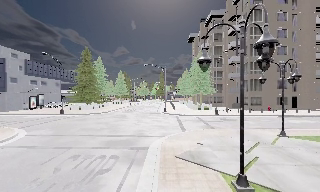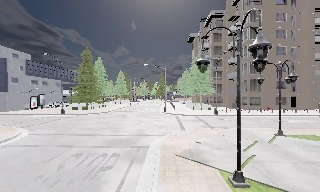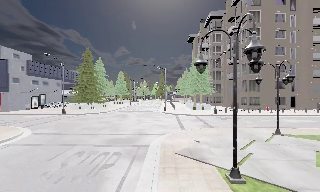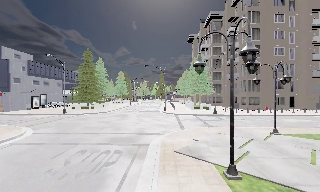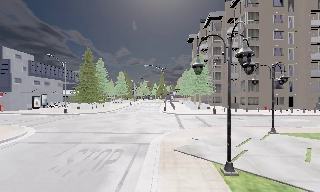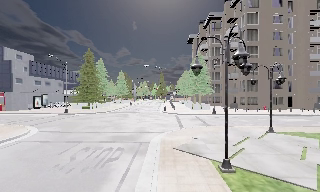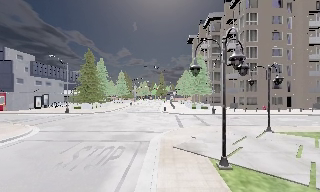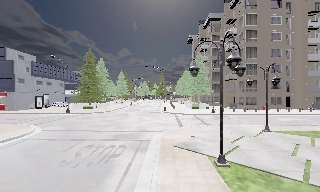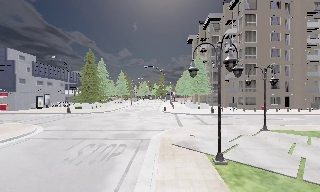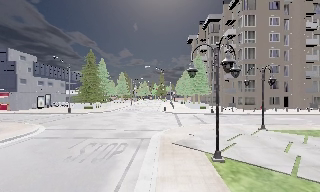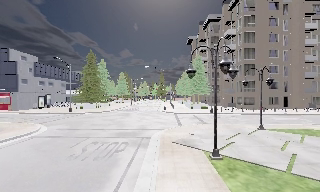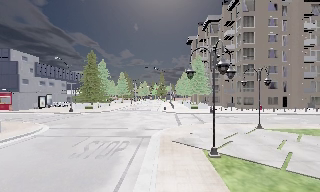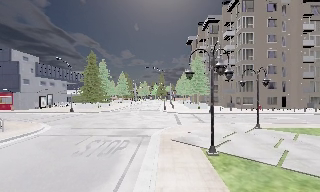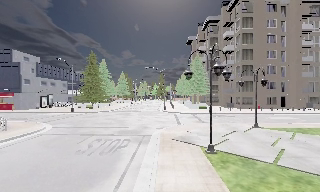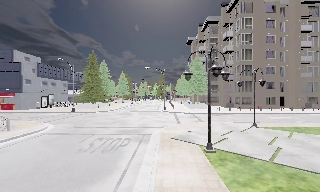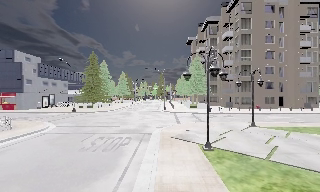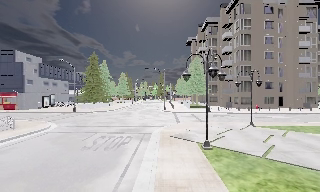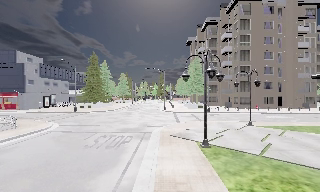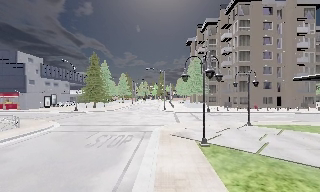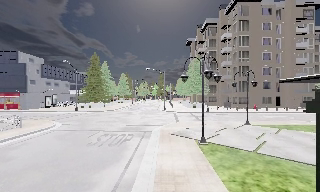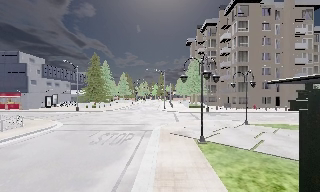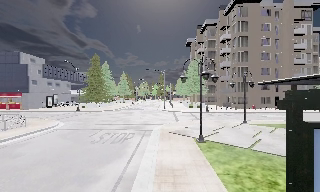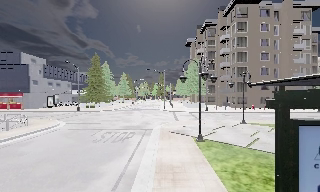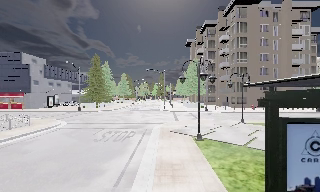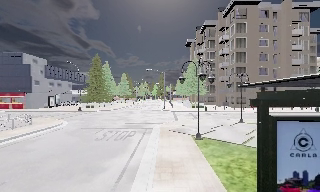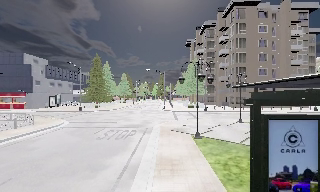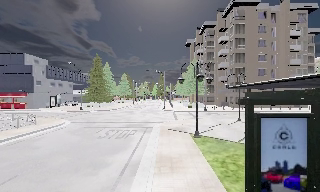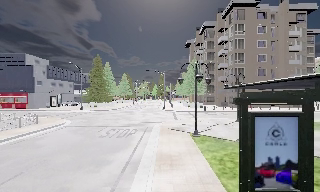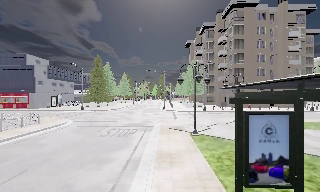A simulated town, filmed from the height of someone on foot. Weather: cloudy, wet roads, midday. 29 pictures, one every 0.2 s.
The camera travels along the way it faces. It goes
backward.
0.0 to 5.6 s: The camera travels backward, about 6 m, so what stands in front gets smaller.
The film runs backward here.
